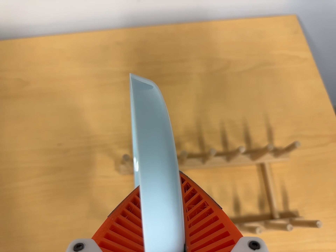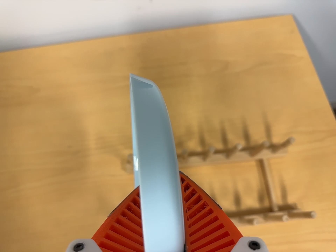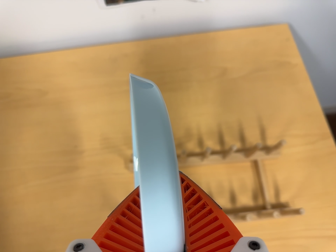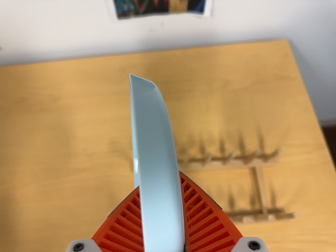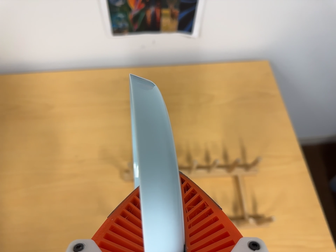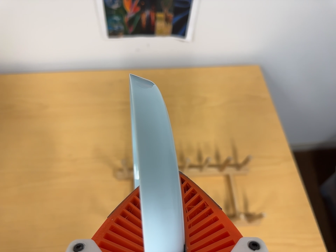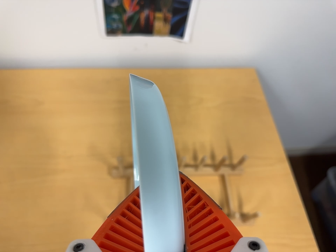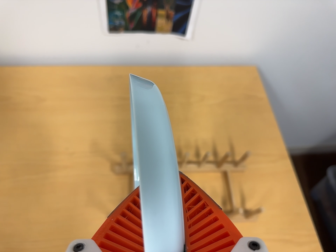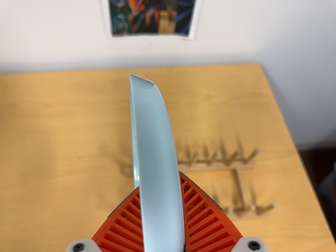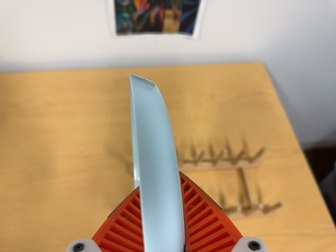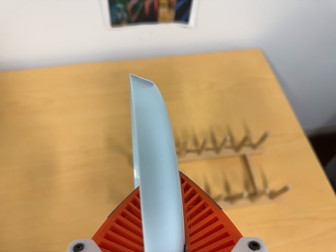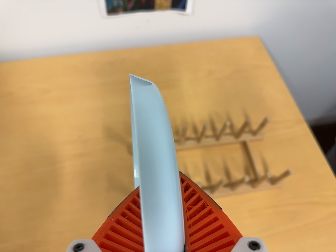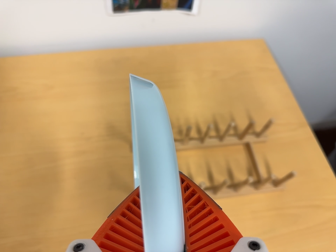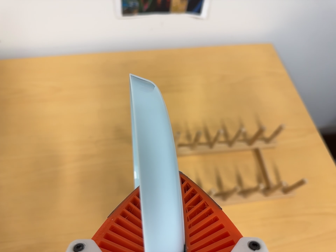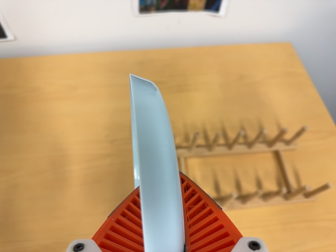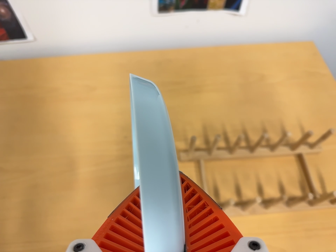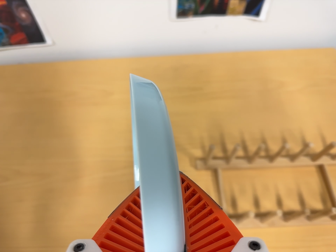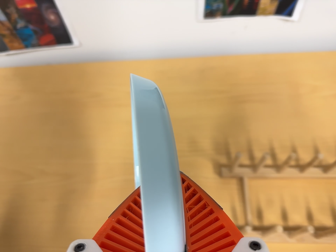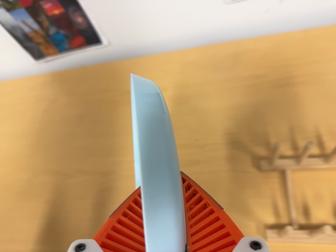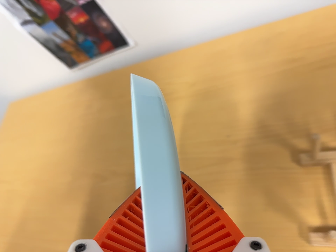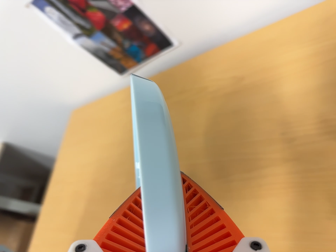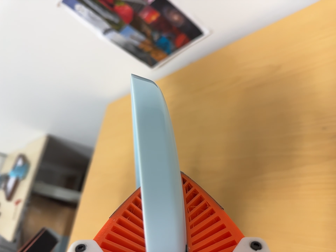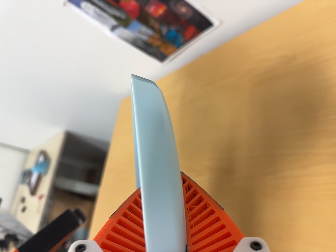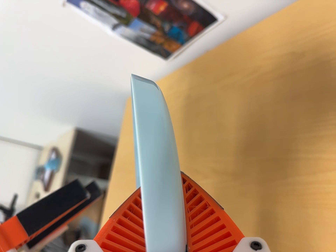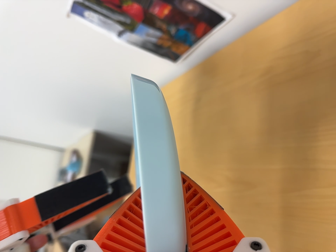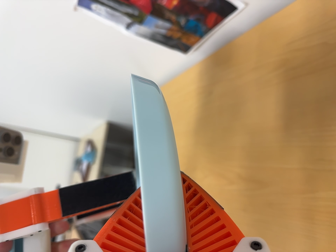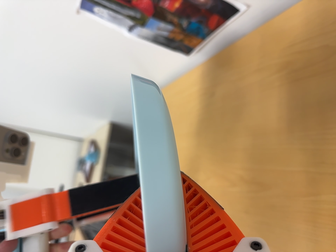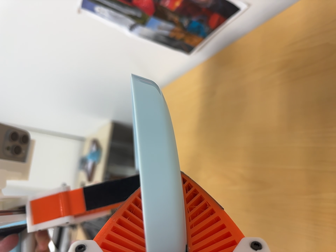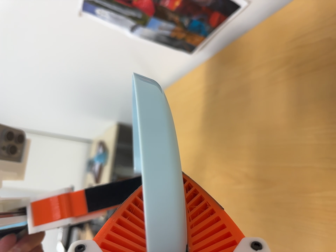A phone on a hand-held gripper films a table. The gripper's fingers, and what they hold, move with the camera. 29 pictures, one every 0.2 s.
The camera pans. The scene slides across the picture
to the right.
0.0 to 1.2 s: The camera travels backward and toward the bottom of its view, about 14 cm, so what stands in front gets smaller. Its aim tips toward the top of its view by about 10 degrees.
1.2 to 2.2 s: The camera travels toward the bottom of its view and to its left, about 6 cm, so close, fixed things drift upward.
2.2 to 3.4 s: The scene slides to the right, as the camera pans about 10 degrees to its left. It travels to its left and forward, about 9 cm, so close, fixed things drift to the right.
3.4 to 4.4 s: The camera swings to its left by about 45 degrees, and the scene slides to the right. It travels to its right and forward, about 14 cm. It rolls about its line of sight by about 15 degrees, and the scene rotates counterclockwise.
4.4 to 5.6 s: The camera pans to its left by about 15 degrees. It travels toward the top of its view and to its right, about 9 cm.
The film runs backward here.
